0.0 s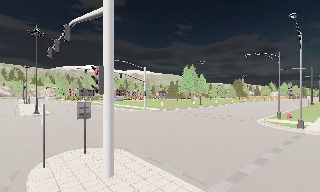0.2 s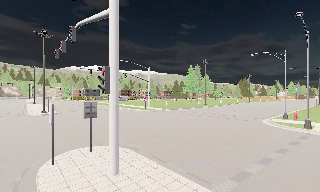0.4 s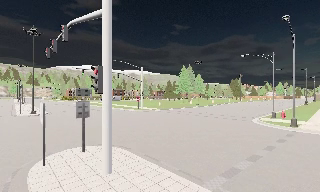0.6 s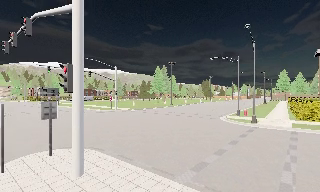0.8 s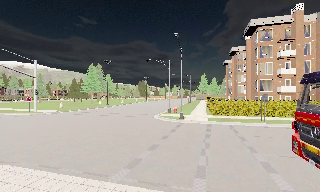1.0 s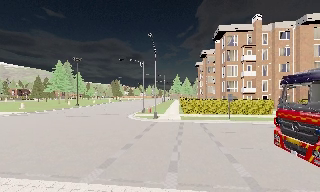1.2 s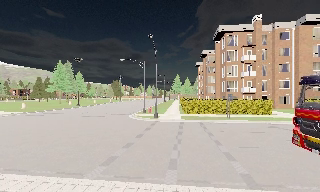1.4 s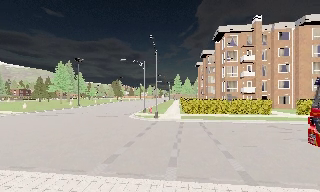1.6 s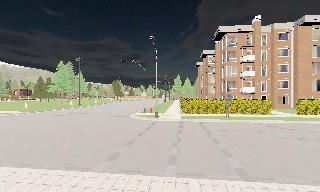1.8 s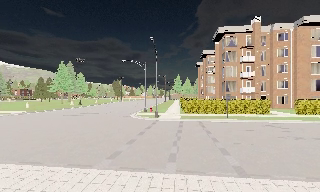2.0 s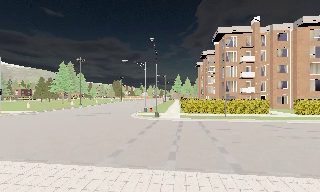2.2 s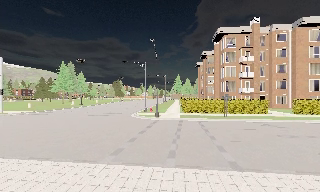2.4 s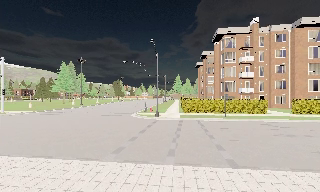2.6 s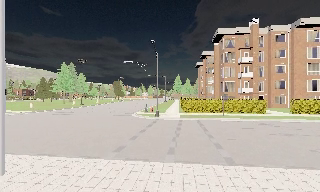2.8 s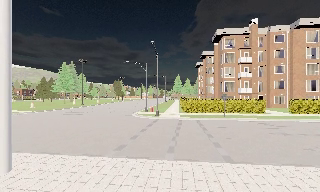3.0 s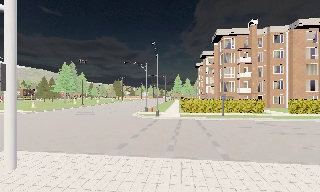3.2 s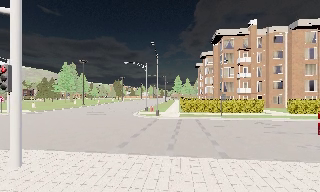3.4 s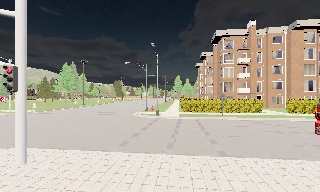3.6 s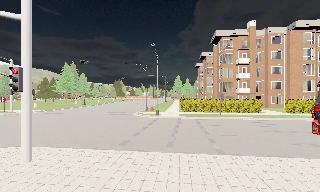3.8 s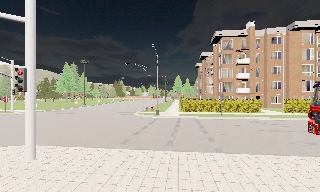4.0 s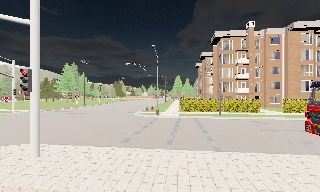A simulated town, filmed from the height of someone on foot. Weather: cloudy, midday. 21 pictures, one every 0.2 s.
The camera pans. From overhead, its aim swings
clockwise.
The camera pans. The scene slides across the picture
to the left.
0.0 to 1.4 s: The scene slides to the left, as the camera pans about 40 degrees to its right. It travels backward, about 1 m.
1.4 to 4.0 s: The camera travels backward, about 2.5 m, so what stands in front gets smaller.
The film runs backward here.
